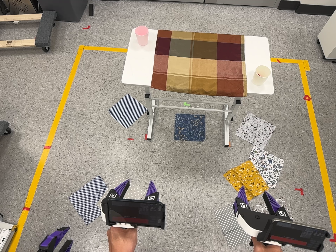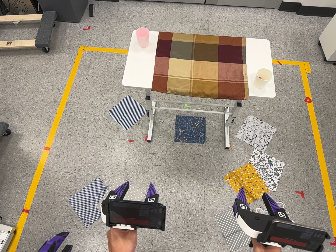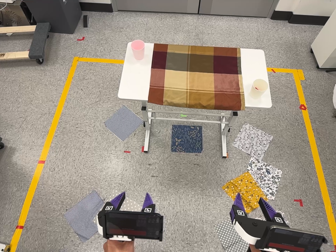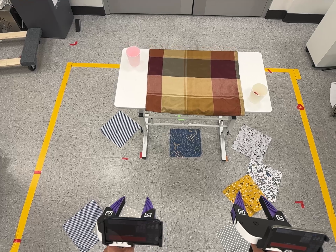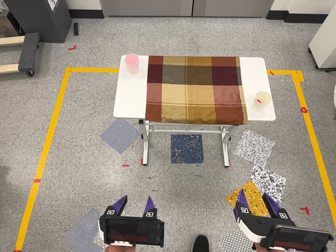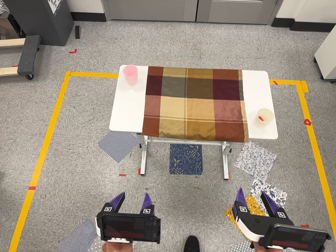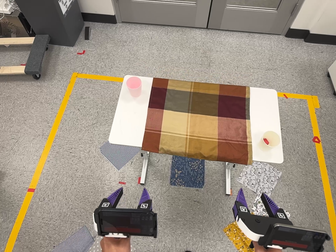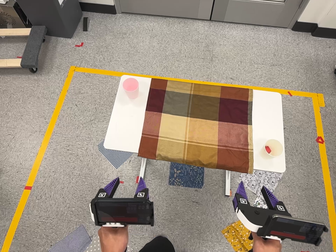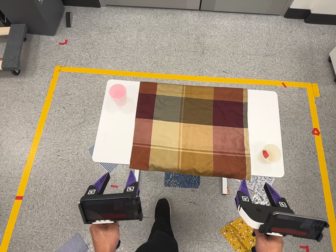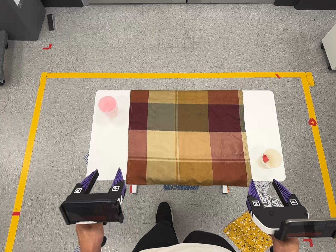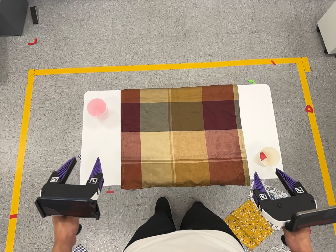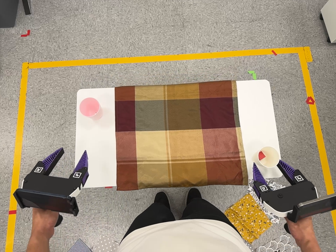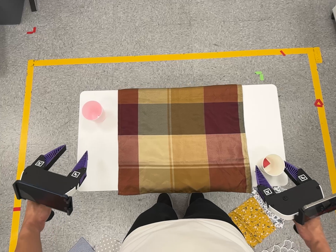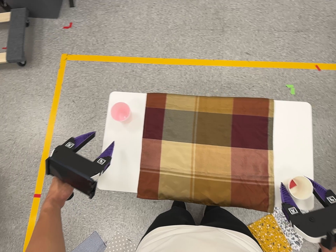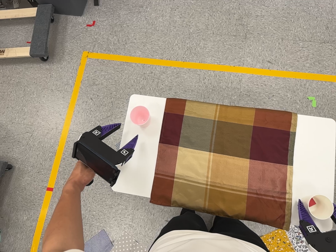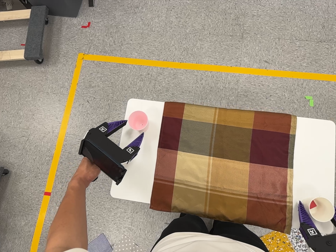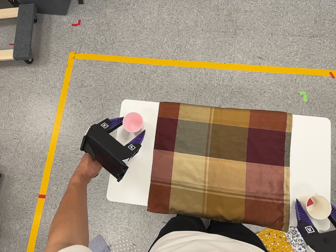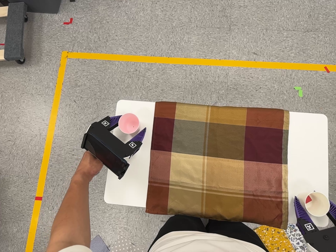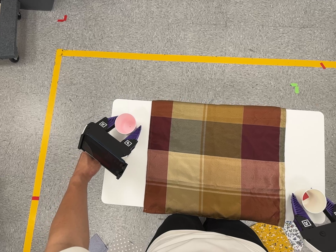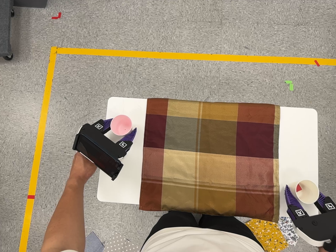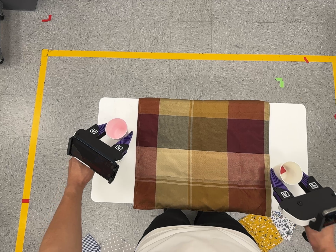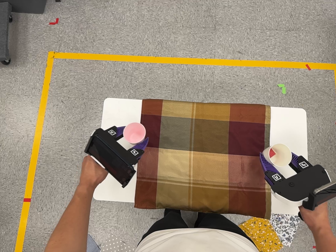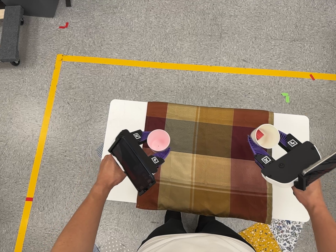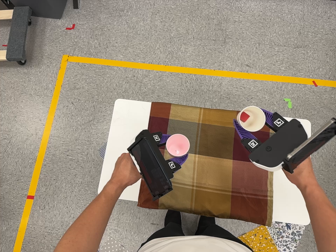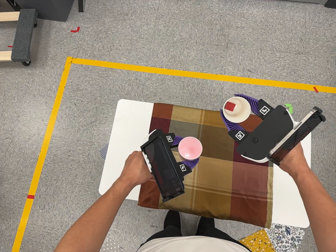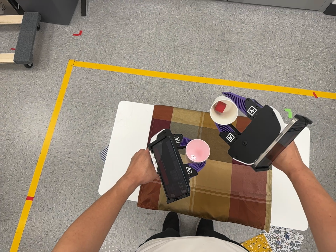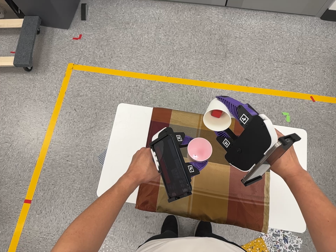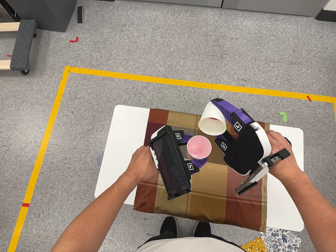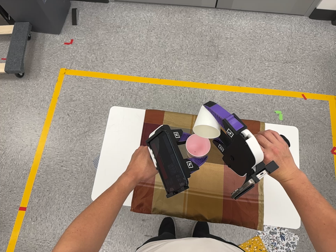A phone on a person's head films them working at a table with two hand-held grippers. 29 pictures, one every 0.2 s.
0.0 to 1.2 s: The camera travels toward the top of its view and forward, about 34 cm, so close, fixed things drift downward.
1.2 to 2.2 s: The camera travels toward the top of its view and forward, about 40 cm, so close, fixed things drift downward. Its aim tips toward the bottom of its view by about 15 degrees. It rolls about its line of sight by about 10 degrees, and the scene rotates counterclockwise.
2.2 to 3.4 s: The camera travels toward the top of its view, forward and to its left, about 16 cm, so close, fixed things drift downward.
3.4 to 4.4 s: The camera travels backward, about 5 cm, so what stands in front gets smaller.
4.4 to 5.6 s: The camera travels toward the bottom of its view and backward, about 8 cm.
The film runs forward here.
